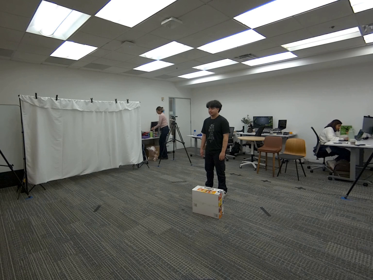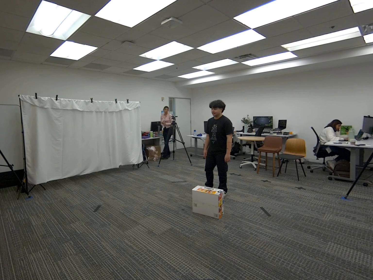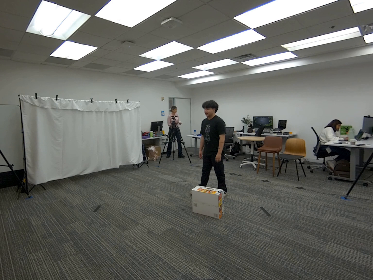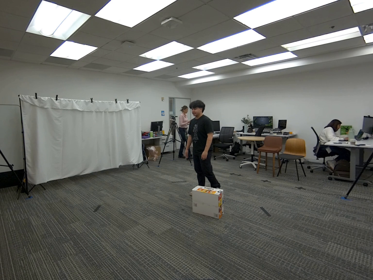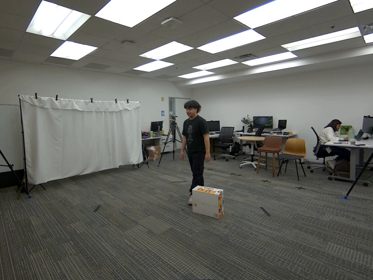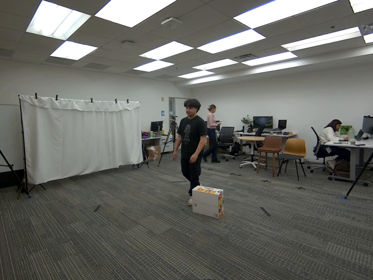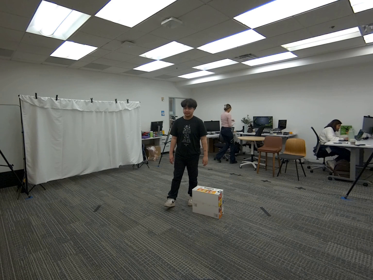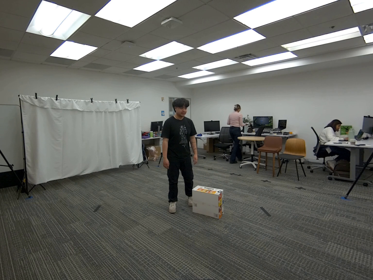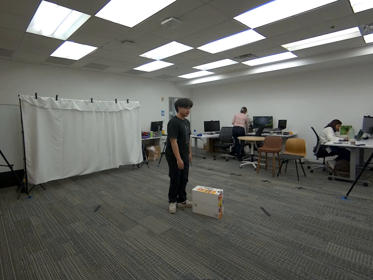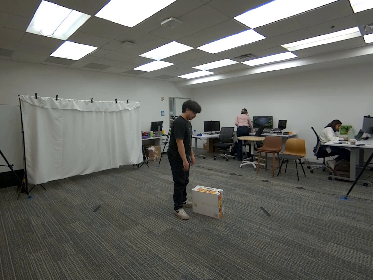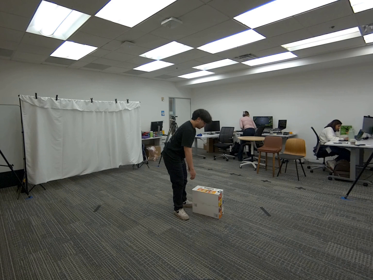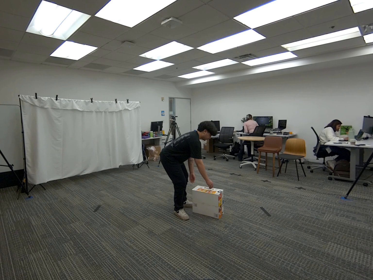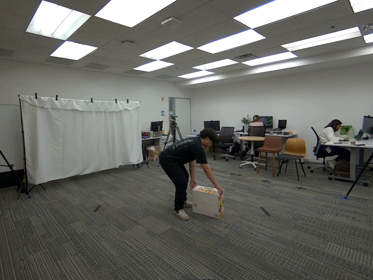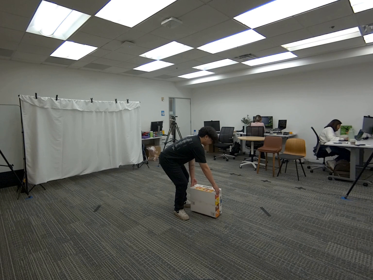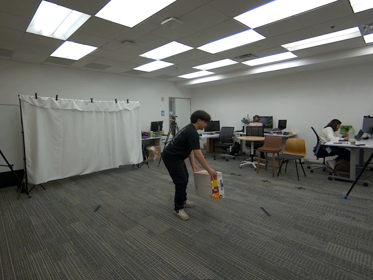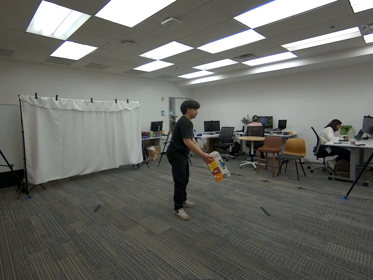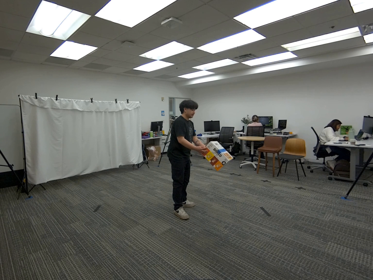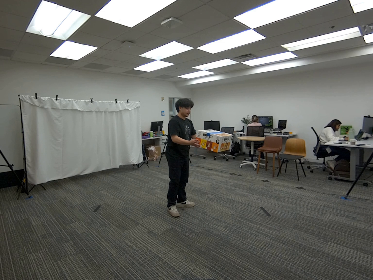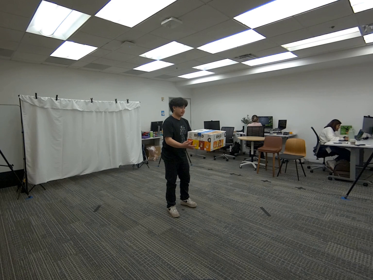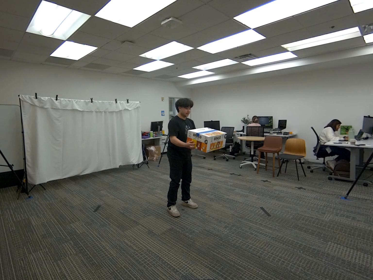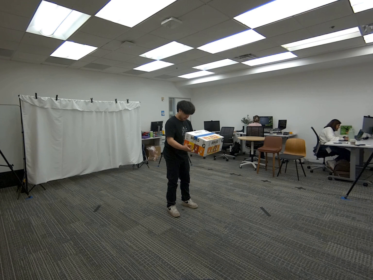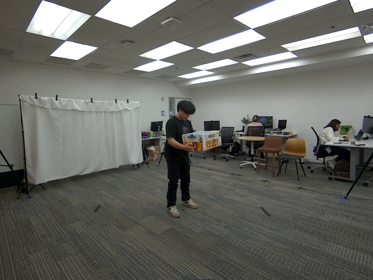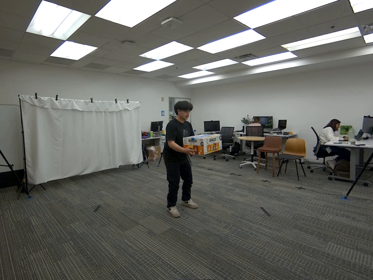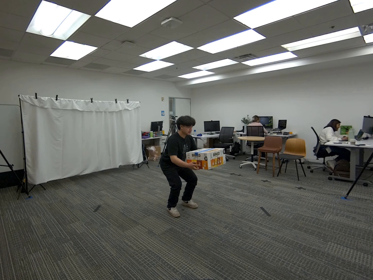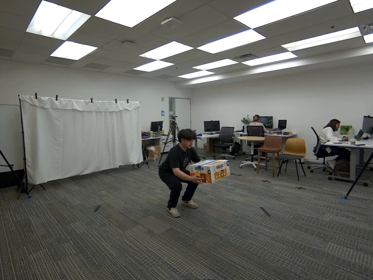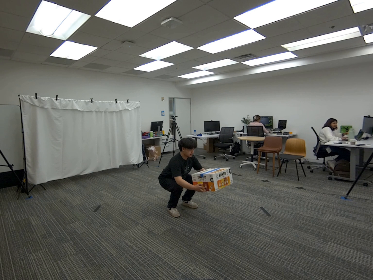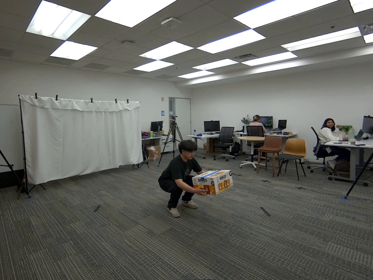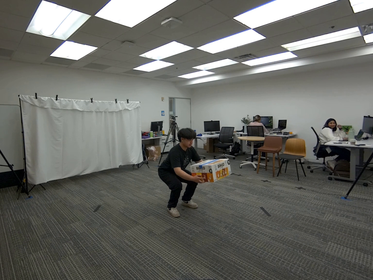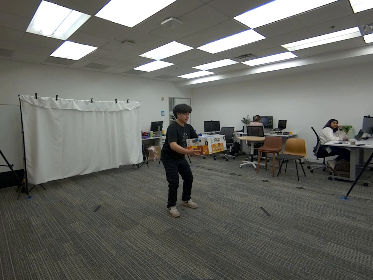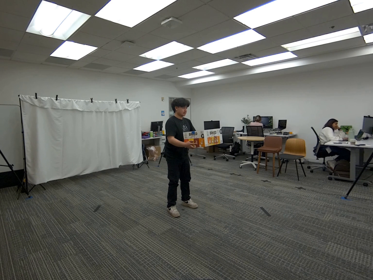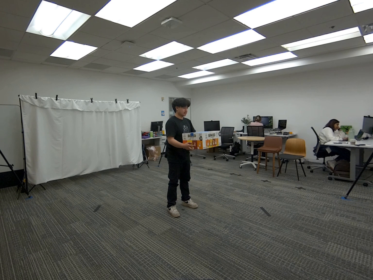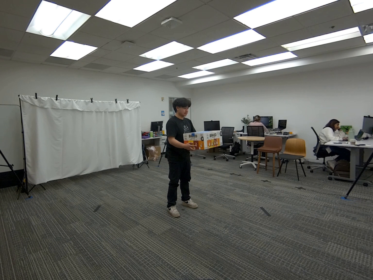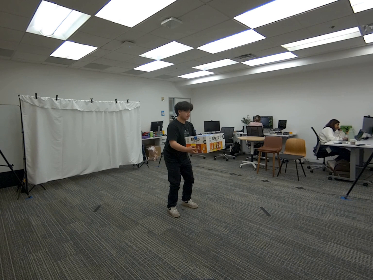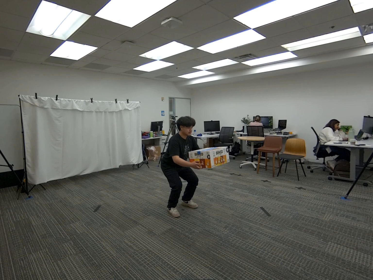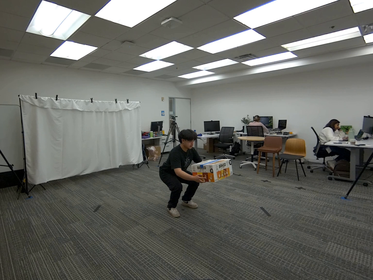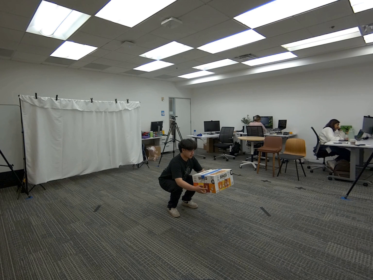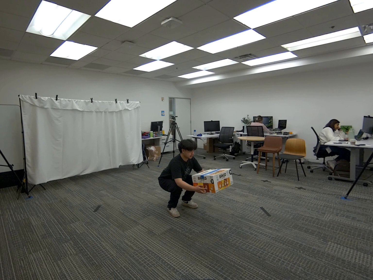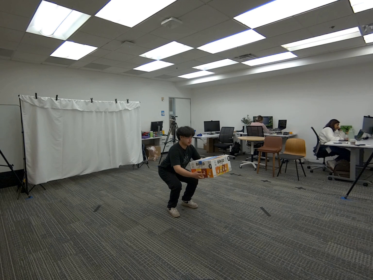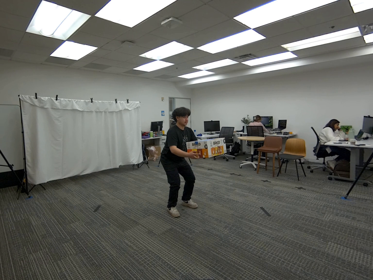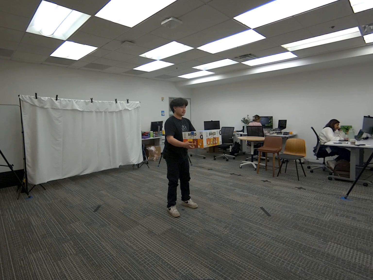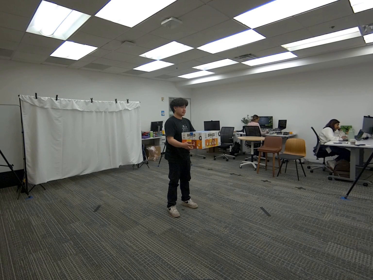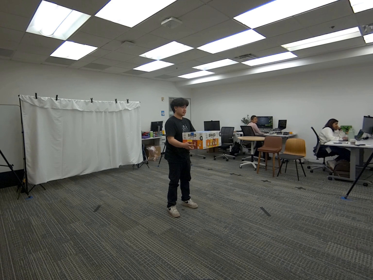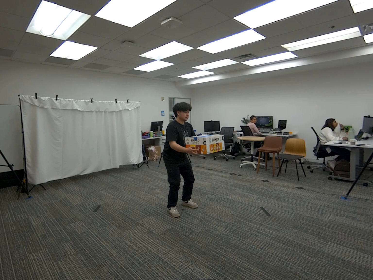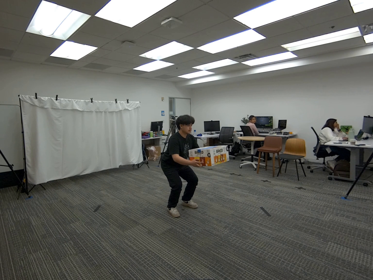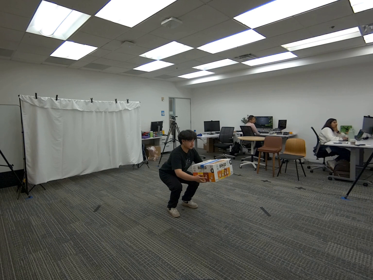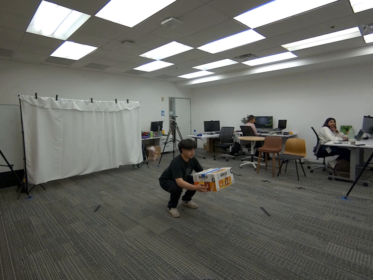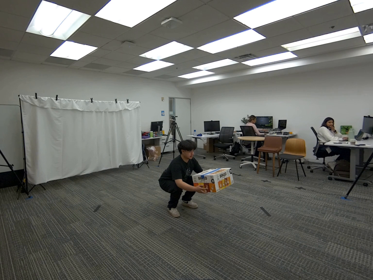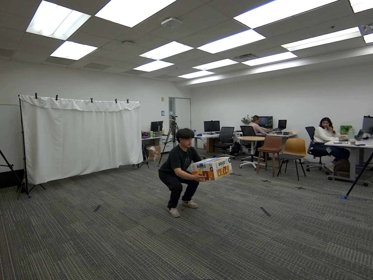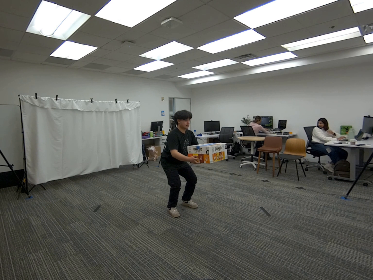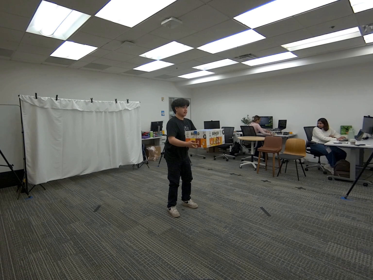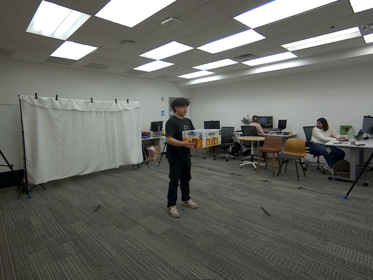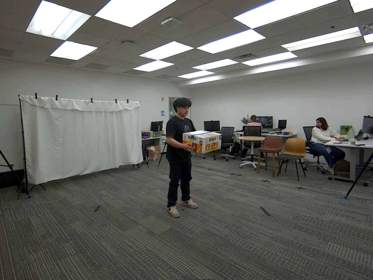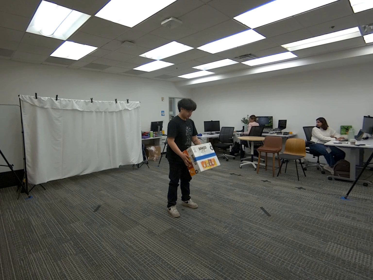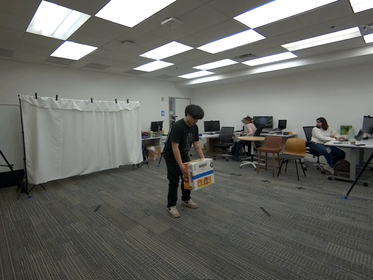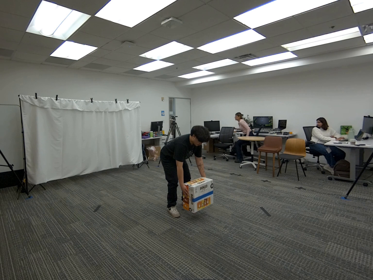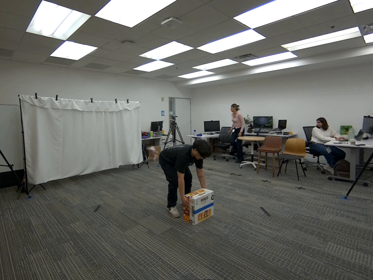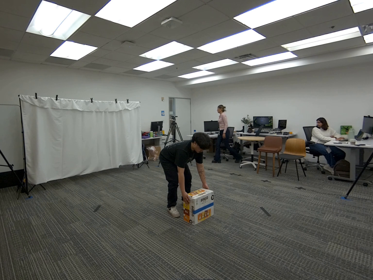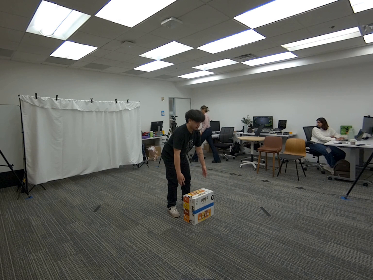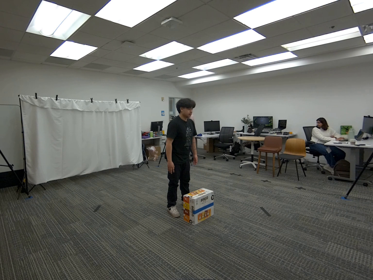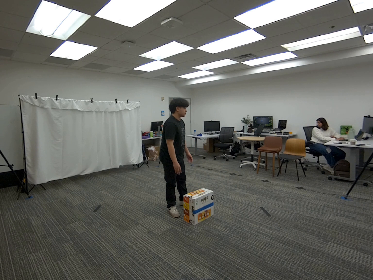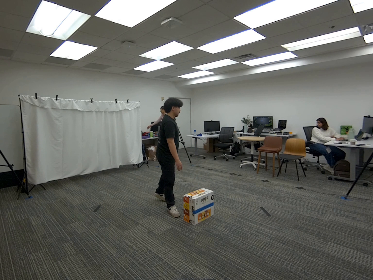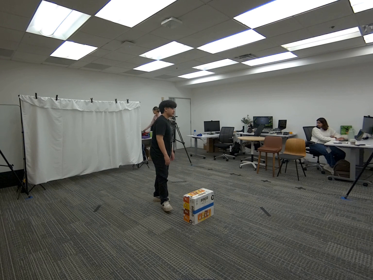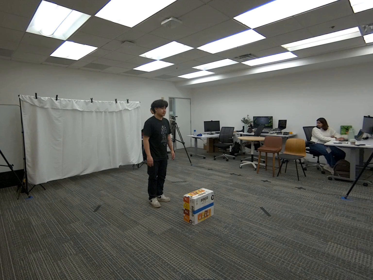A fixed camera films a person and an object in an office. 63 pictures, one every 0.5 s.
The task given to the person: Walk over to the snack box. Pick up the box with both hands and perform a few squats. Put the box back on the ground when finished.
